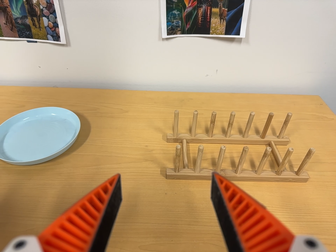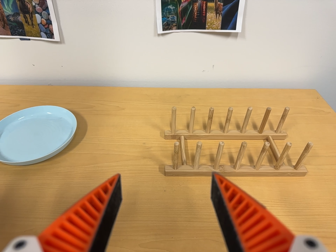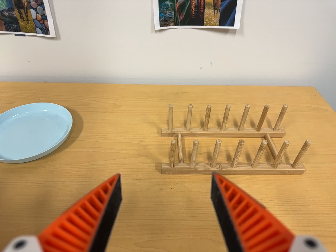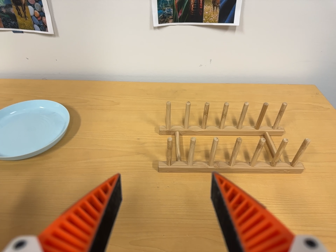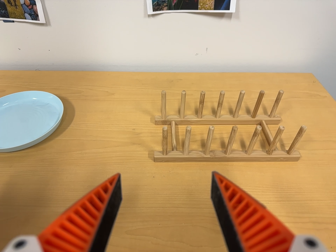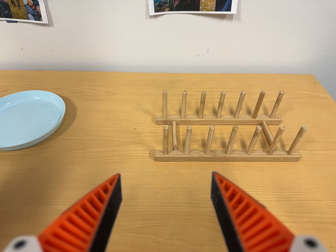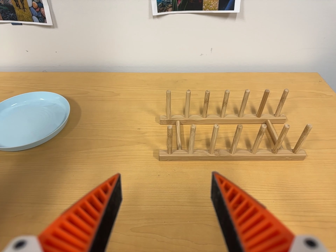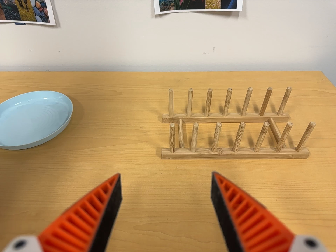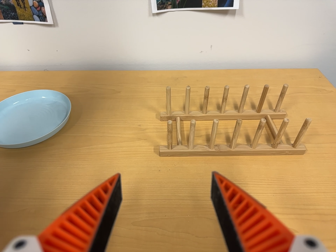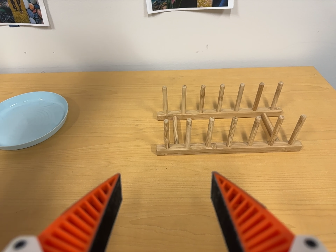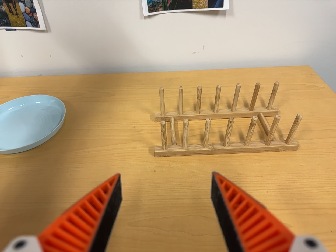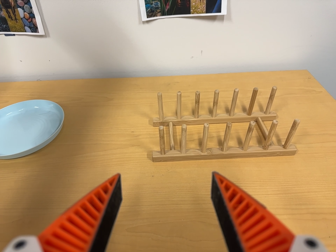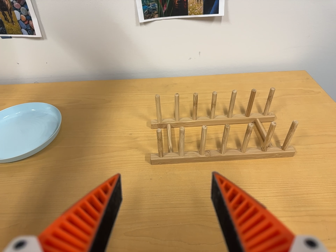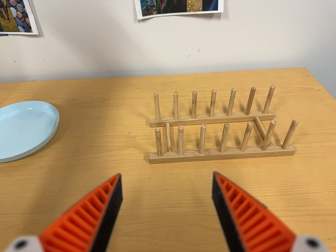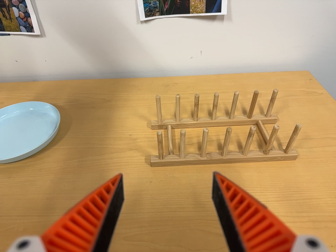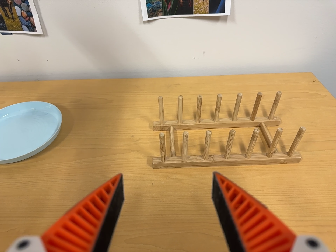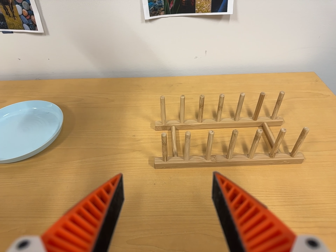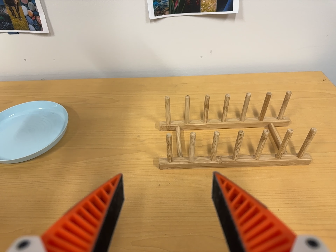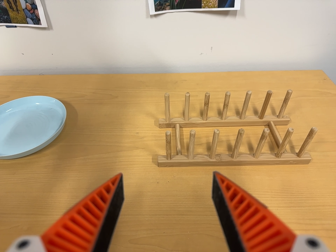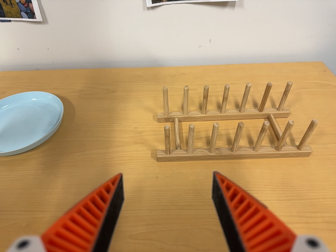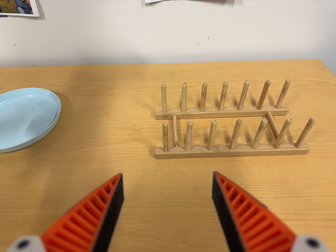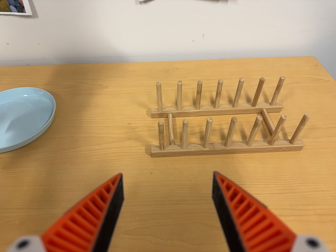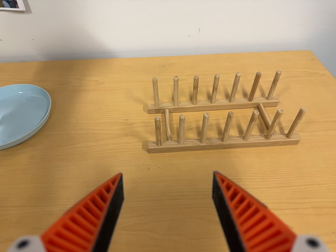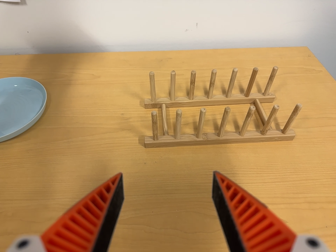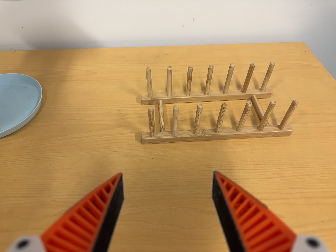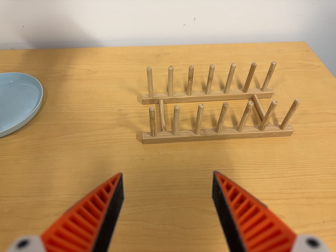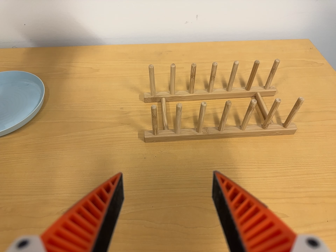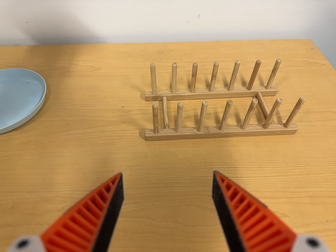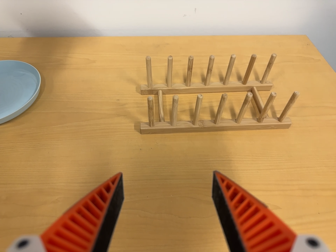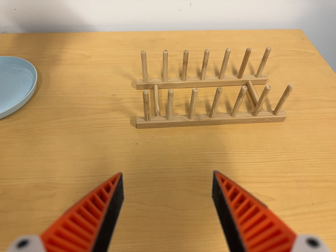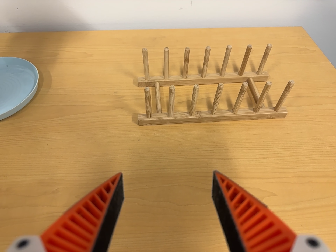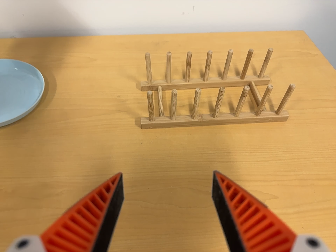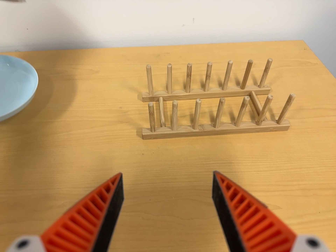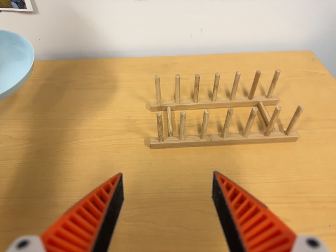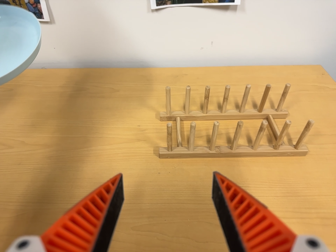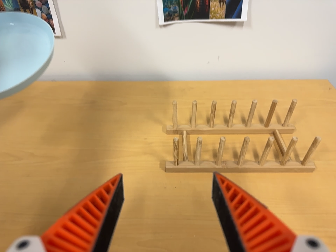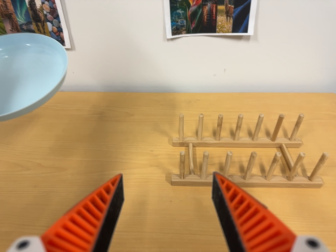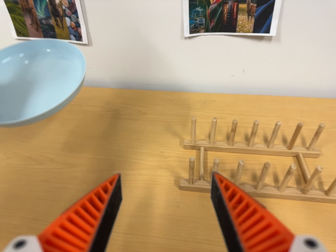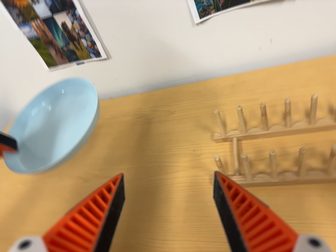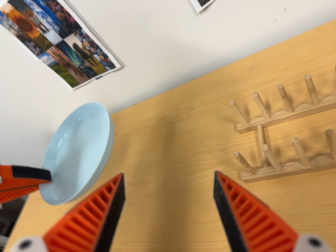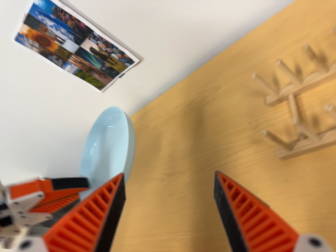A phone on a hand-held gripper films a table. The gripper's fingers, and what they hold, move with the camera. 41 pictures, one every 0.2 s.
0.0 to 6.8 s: The camera shifts only a little, or ends up much as it began.
6.8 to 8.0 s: The camera pans to its left by about 40 degrees. It travels to its right and toward the top of its view, about 20 cm. It rolls about its line of sight by about 30 degrees, and the scene rotates counterclockwise.
The film runs forward here.
